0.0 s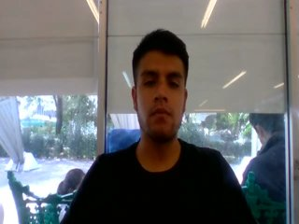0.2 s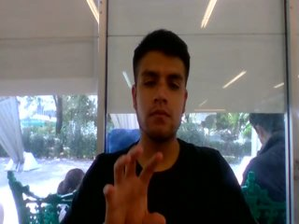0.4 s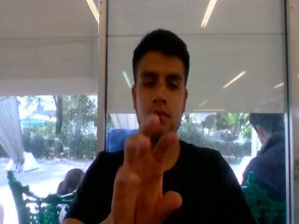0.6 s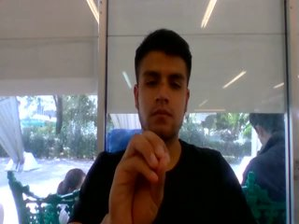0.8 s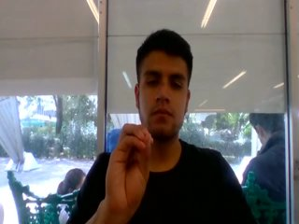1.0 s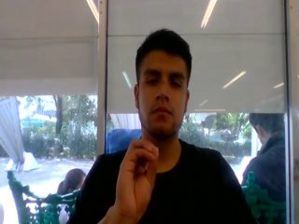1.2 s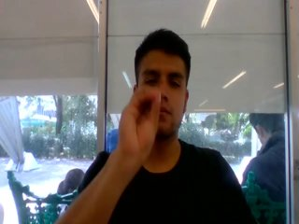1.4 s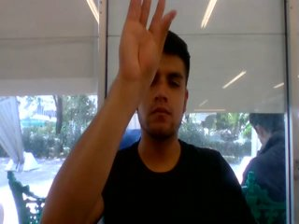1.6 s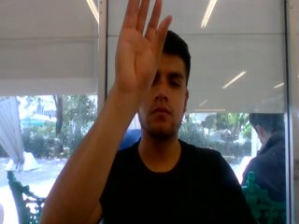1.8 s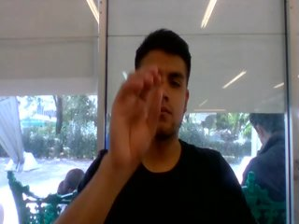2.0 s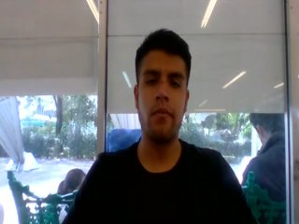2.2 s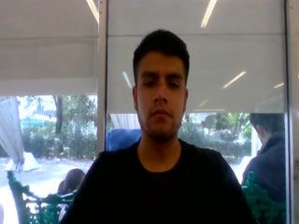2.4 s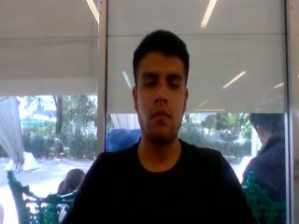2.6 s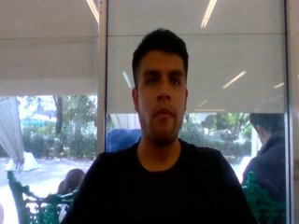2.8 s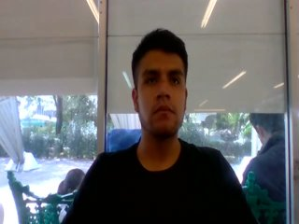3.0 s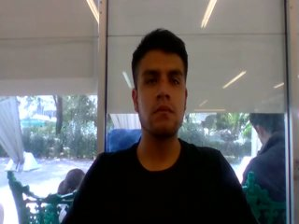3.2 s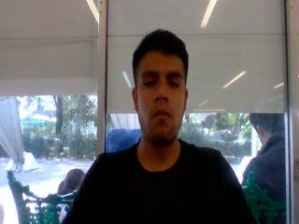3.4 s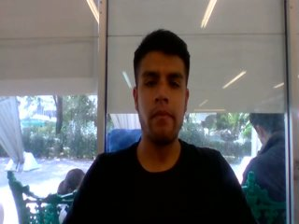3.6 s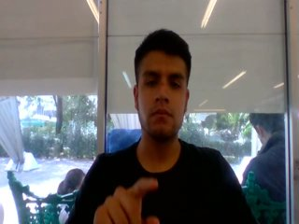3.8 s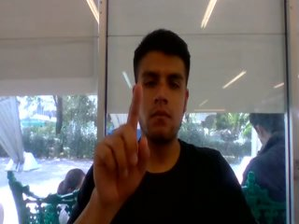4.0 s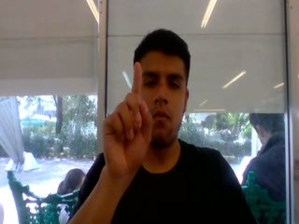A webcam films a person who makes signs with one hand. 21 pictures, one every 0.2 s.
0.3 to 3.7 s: On the screen the hand sweeps upward. The name of the sign: Throw up.
